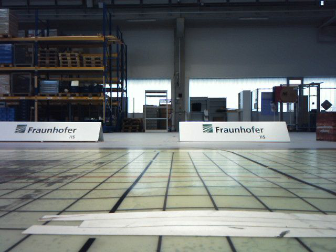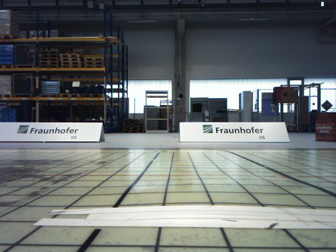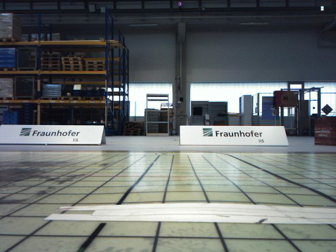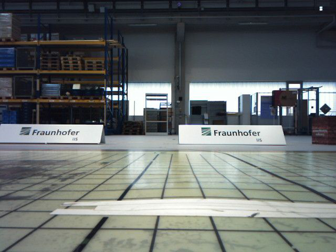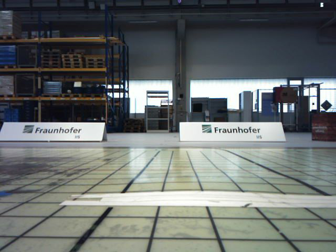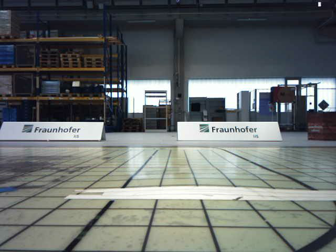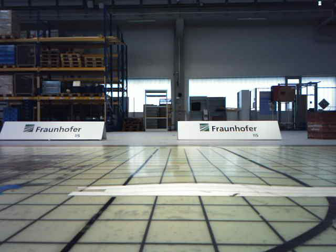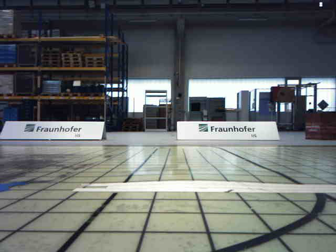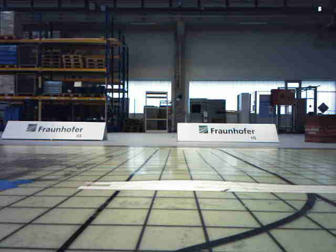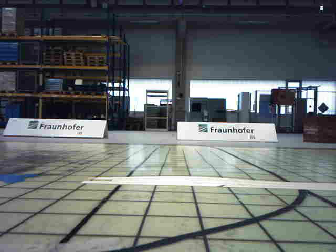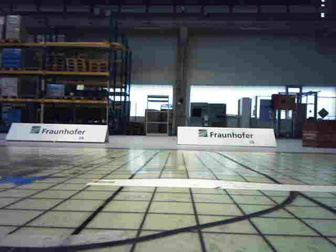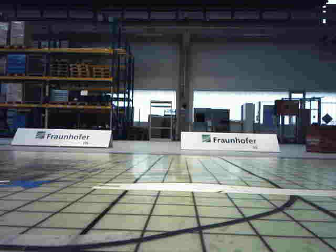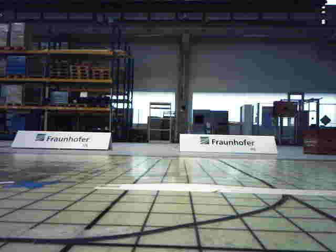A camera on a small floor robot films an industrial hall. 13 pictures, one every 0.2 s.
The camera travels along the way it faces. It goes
backward.
0.0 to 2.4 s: The camera travels backward, about 0.5 m, so what stands in front gets smaller.
The film runs backward here.
